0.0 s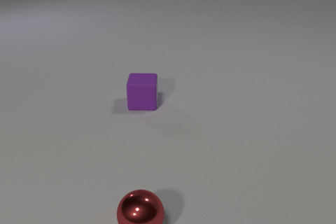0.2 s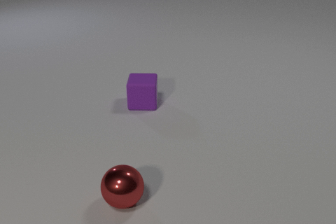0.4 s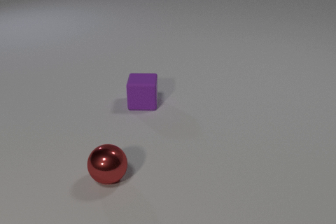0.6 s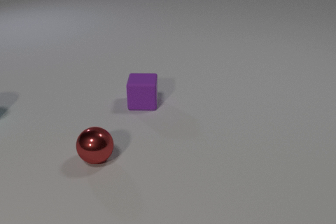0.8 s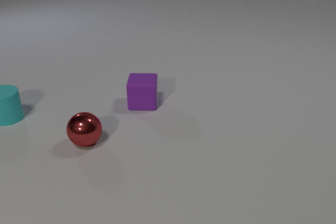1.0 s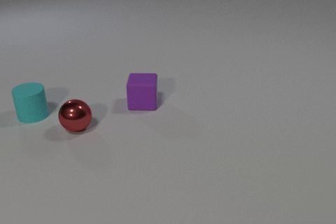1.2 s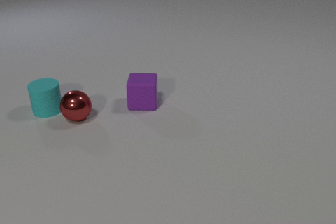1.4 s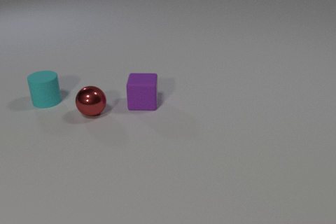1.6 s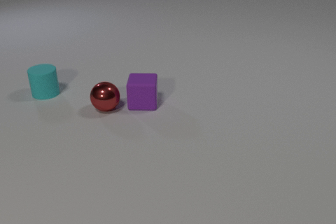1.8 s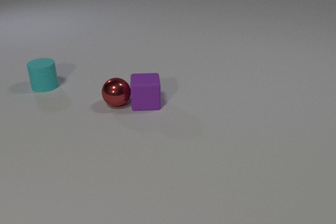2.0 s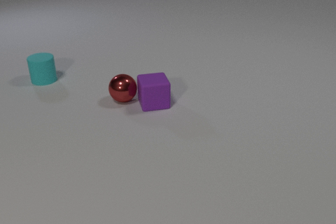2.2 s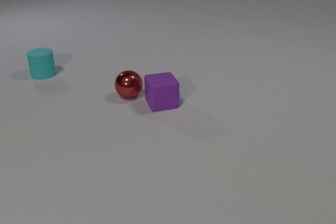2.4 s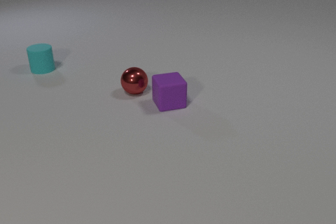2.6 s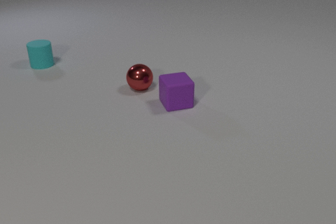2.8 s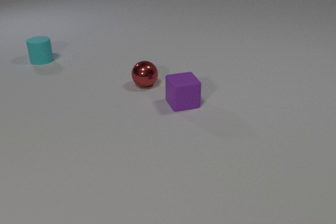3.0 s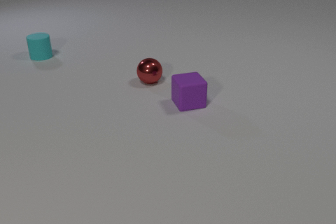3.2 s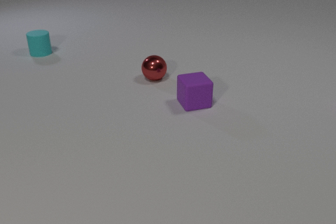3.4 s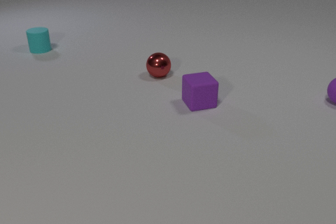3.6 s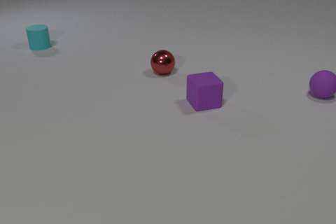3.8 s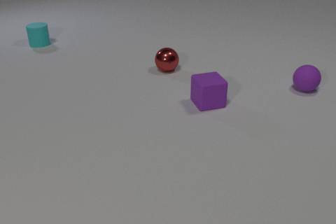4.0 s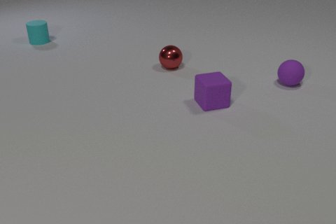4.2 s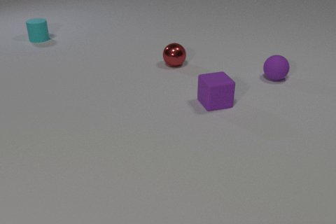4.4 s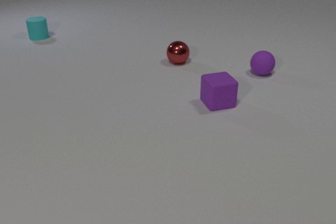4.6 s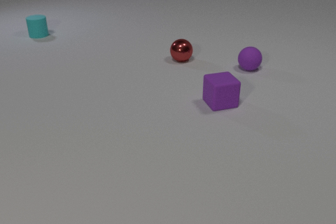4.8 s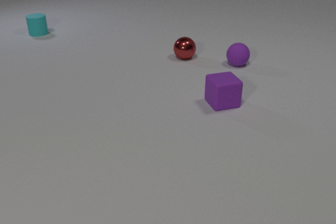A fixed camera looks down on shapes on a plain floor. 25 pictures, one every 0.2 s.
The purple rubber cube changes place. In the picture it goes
to the right.
The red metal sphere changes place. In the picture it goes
away from the camera.
0.0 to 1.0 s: The cyan rubber cylinder comes in at the left edge, slides to the right. The red metal sphere rolls away from the camera.
1.0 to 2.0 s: The cyan rubber cylinder slides away from the camera. The red metal sphere rolls away from the camera and to the right. The purple rubber cube slides to the right. The cyan rubber cylinder and the red metal sphere collide. The red metal sphere and the purple rubber cube collide.
2.0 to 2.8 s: The cyan rubber cylinder slides away from the camera. The red metal sphere rolls away from the camera and to the right. The purple rubber cube slides to the right.
2.8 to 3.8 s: The cyan rubber cylinder slides away from the camera. The red metal sphere rolls away from the camera and to the right. The purple rubber cube slides to the right. The purple rubber sphere comes in at the right edge, rolls to the left and away from the camera.
3.8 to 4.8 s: The cyan rubber cylinder slides away from the camera. The red metal sphere rolls away from the camera and to the right. The purple rubber cube slides to the right. The purple rubber sphere rolls to the left and away from the camera.
What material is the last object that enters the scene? rubber.
How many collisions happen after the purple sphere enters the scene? 0.
How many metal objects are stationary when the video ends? 0.
